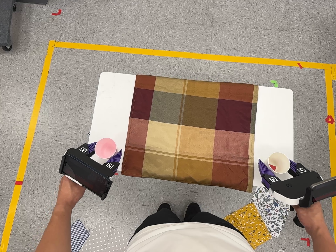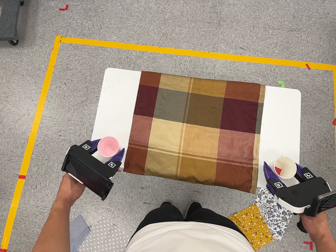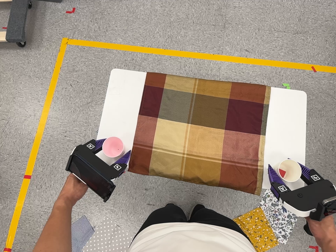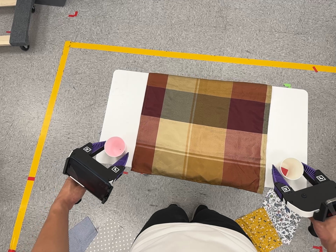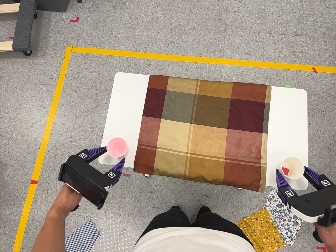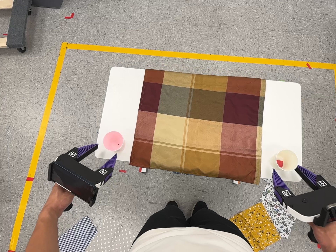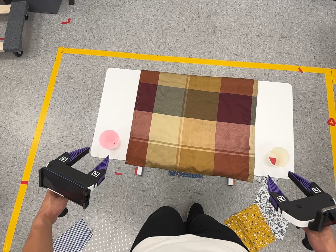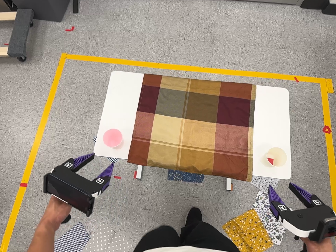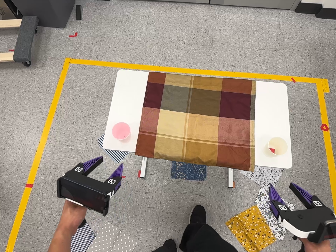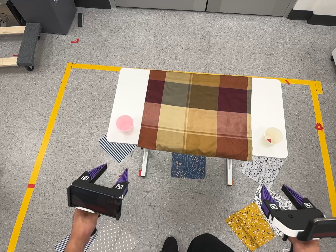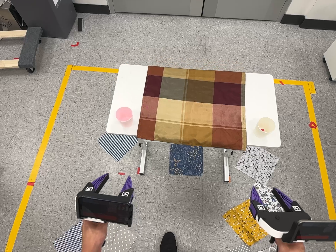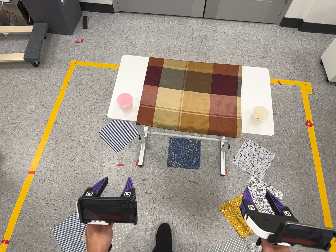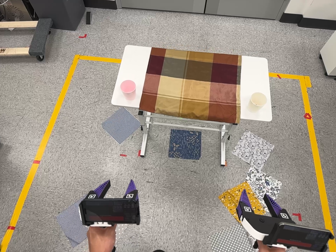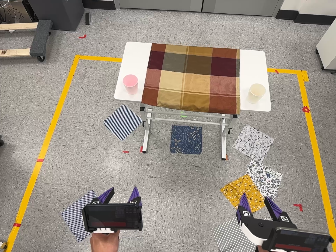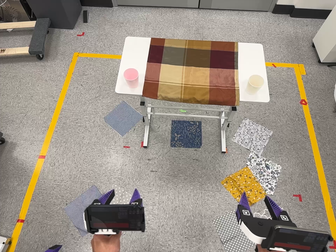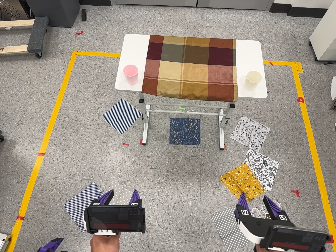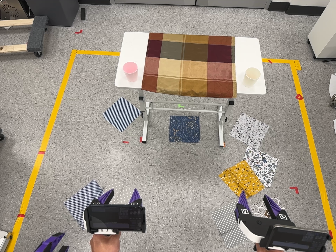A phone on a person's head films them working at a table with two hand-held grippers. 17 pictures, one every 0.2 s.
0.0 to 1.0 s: The camera travels toward the bottom of its view, about 6 cm, so close, fixed things drift upward.
1.0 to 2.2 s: The camera travels toward the bottom of its view and backward, about 50 cm, so close, fixed things drift upward. Its aim tips toward the top of its view by about 10 degrees.
2.2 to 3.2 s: The camera travels toward the bottom of its view and backward, about 24 cm, so close, fixed things drift upward.
The film runs backward here.
